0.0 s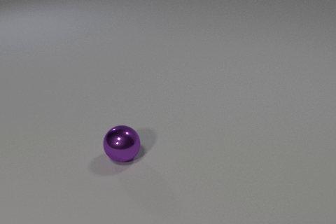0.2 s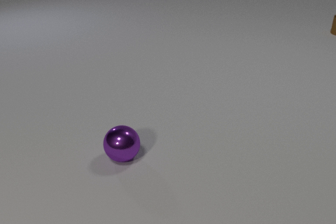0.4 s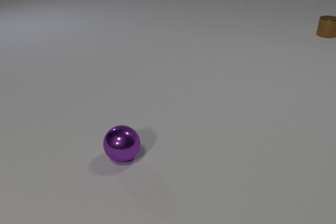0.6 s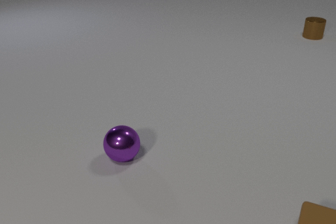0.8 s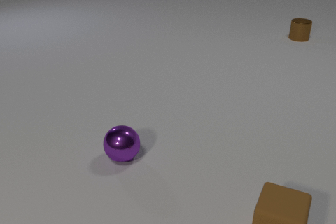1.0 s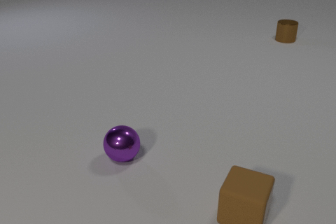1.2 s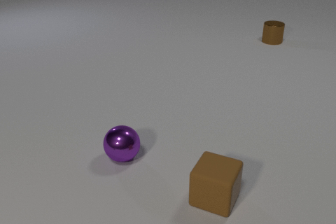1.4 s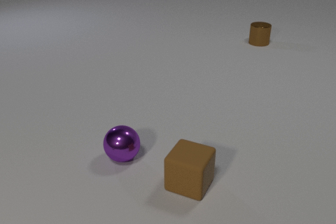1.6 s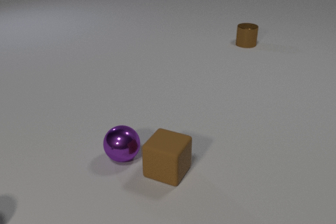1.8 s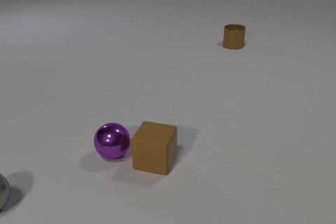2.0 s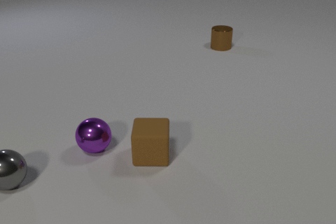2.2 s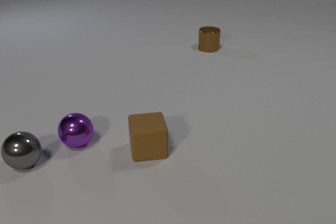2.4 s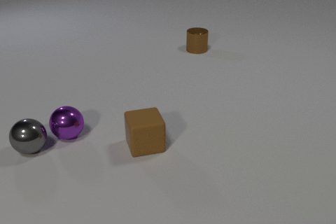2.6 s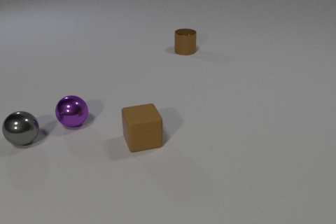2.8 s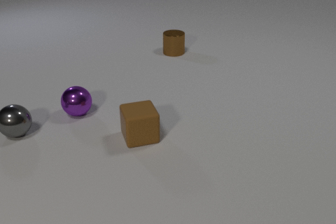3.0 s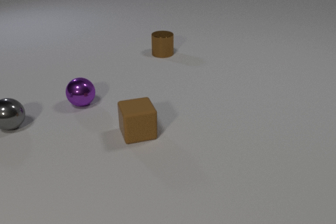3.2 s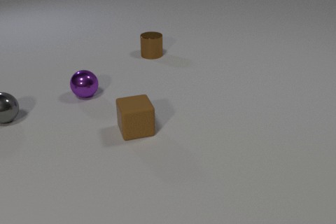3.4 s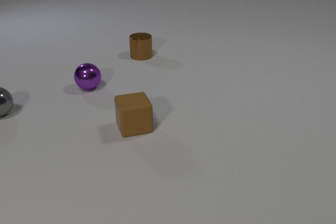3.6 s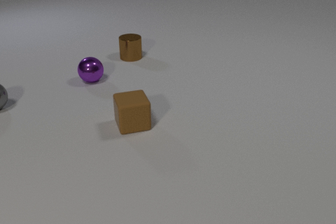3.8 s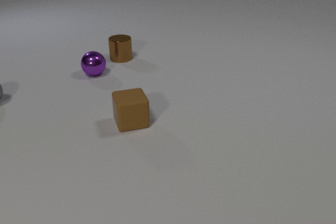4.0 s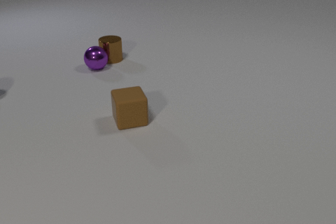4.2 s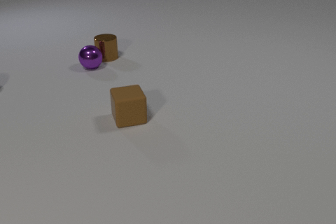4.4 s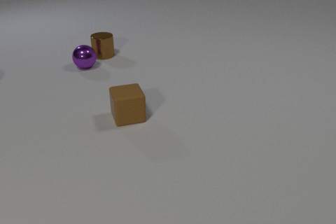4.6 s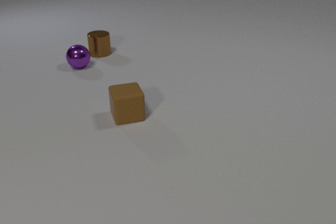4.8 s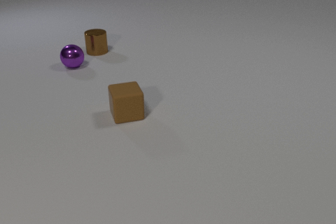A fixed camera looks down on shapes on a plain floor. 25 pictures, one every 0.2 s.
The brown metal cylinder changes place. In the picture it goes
to the left.
The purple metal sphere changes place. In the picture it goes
away from the camera.
0.0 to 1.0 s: The brown rubber cube comes in at the bottom edge, slides to the left and away from the camera. The brown metal cylinder comes in at the right edge, slides to the left and toward the camera.
1.0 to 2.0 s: The brown rubber cube slides to the left and away from the camera, spins so that its near face slides to the right, counterclockwise seen from above. The purple metal sphere rolls to the left and away from the camera. The gray metal sphere comes in at the left edge, rolls away from the camera and to the right. The brown metal cylinder slides to the left and toward the camera. The brown rubber cube and the purple metal sphere collide.
2.0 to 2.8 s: The brown rubber cube slides away from the camera. The purple metal sphere rolls away from the camera. The gray metal sphere rolls away from the camera. The brown metal cylinder slides to the left. The purple metal sphere and the gray metal sphere collide.
2.8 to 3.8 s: The brown rubber cube slides away from the camera. The purple metal sphere rolls away from the camera. The gray metal sphere rolls away from the camera. The brown metal cylinder slides to the left.
3.8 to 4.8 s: The brown rubber cube slides away from the camera. The purple metal sphere rolls away from the camera and to the left. The gray metal sphere rolls away from the camera, leaves at the left edge. The brown metal cylinder slides to the left and away from the camera. The purple metal sphere and the brown metal cylinder collide.
How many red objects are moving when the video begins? 0.
Are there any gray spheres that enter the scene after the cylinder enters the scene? yes.
What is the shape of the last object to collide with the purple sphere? cylinder.
